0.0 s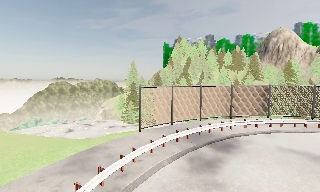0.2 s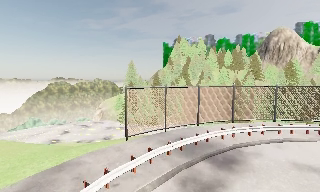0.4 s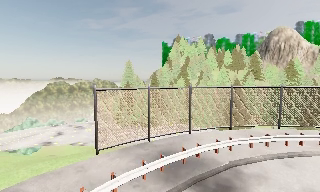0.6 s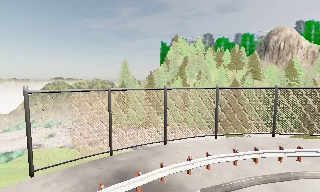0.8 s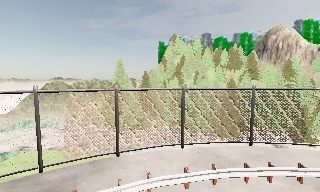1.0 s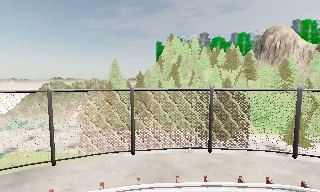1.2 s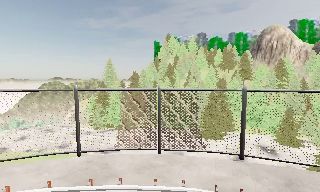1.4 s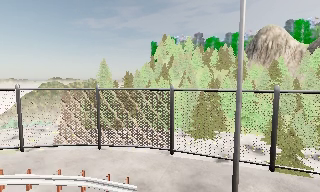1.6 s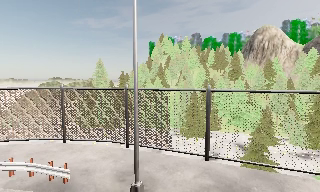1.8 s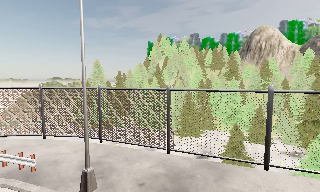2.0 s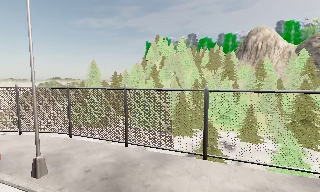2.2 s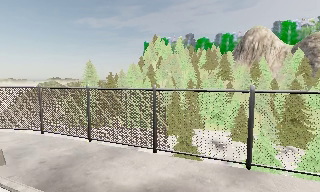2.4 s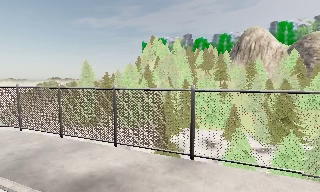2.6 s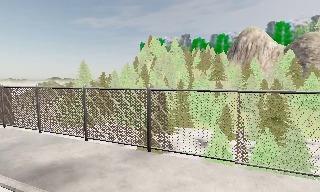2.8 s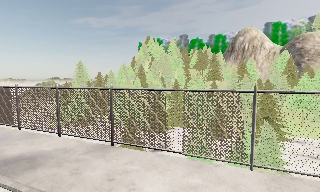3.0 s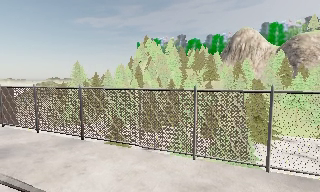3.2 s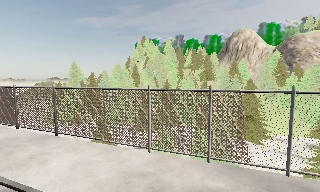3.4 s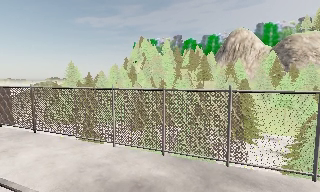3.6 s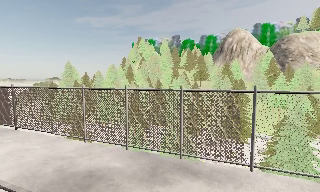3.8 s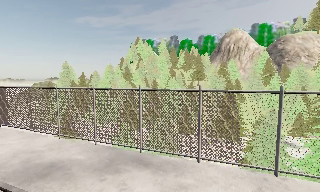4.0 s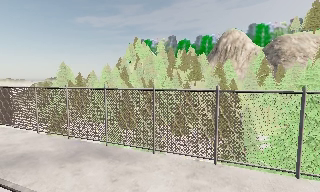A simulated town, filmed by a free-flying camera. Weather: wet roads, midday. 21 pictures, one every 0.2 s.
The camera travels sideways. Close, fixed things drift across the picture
to the left.
0.0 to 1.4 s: The camera travels to its right and forward, about 15 m, so close, fixed things drift to the left.
1.4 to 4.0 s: The camera travels to its right, about 30 m, so close, fixed things drift to the left.
The film runs backward here.
